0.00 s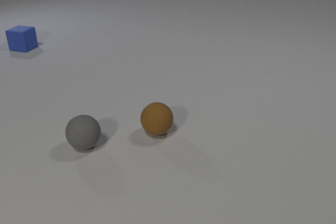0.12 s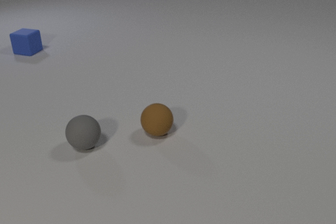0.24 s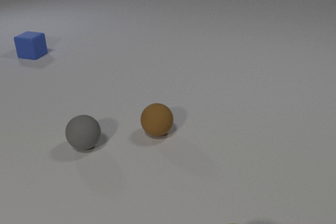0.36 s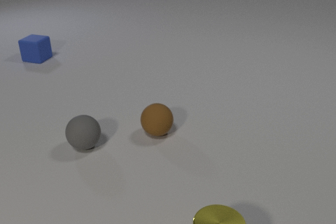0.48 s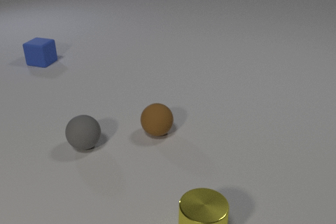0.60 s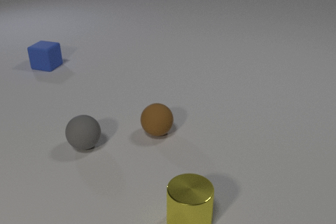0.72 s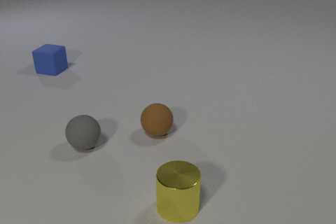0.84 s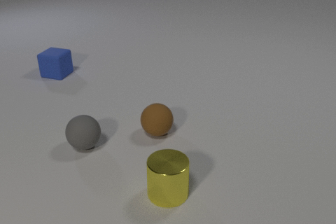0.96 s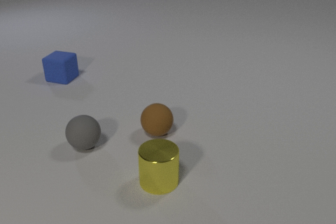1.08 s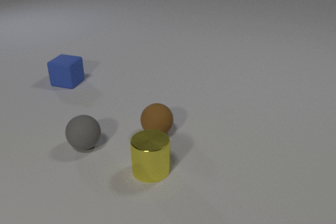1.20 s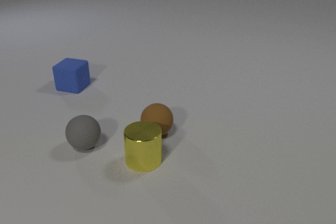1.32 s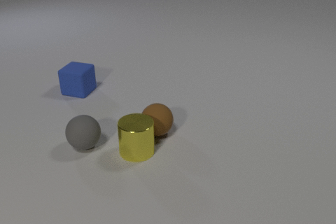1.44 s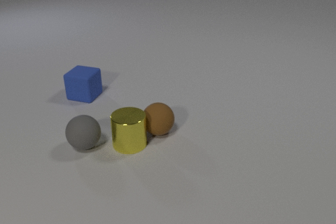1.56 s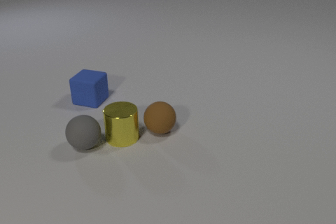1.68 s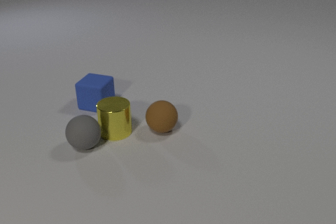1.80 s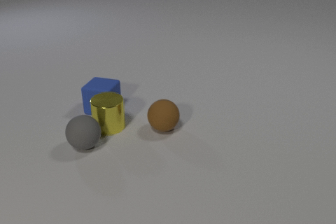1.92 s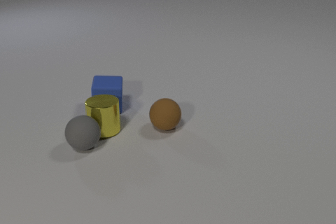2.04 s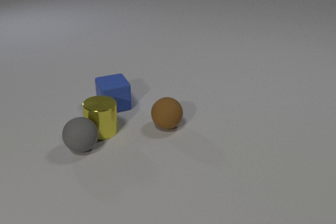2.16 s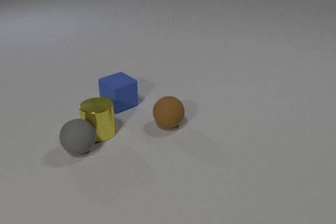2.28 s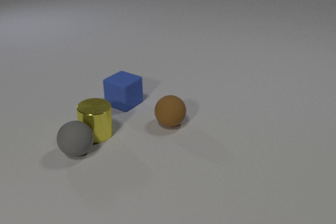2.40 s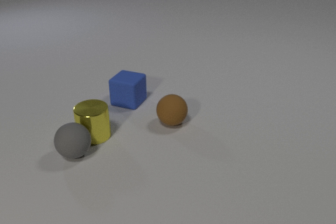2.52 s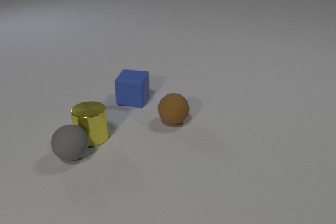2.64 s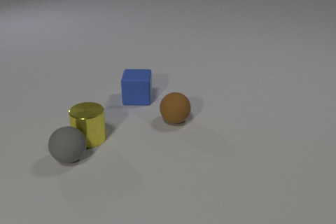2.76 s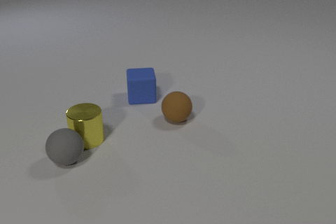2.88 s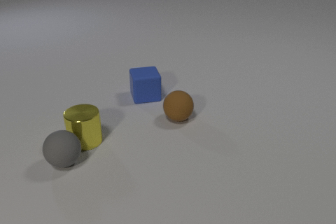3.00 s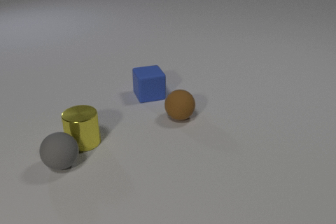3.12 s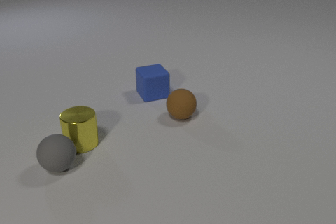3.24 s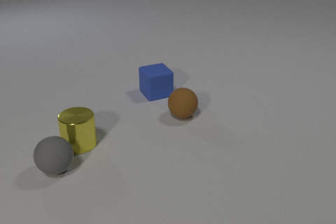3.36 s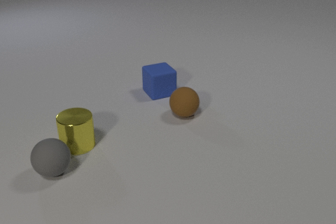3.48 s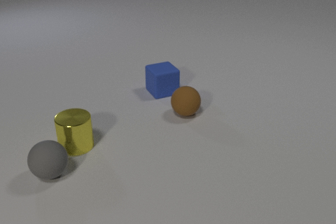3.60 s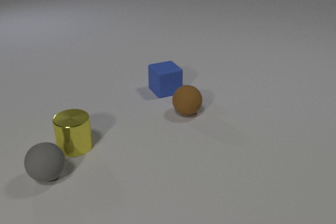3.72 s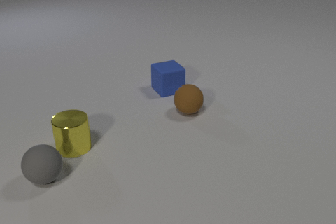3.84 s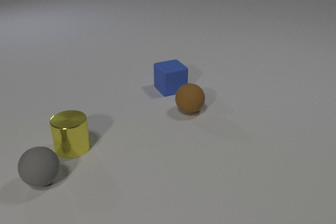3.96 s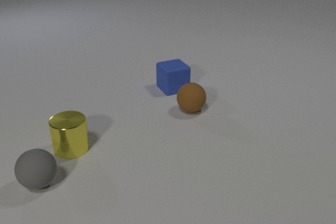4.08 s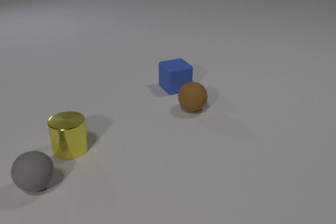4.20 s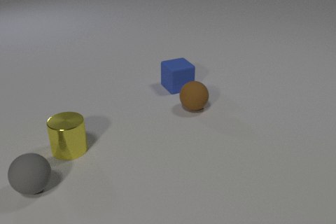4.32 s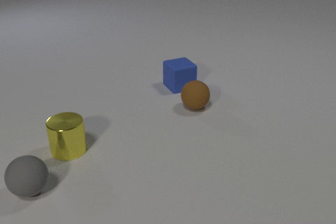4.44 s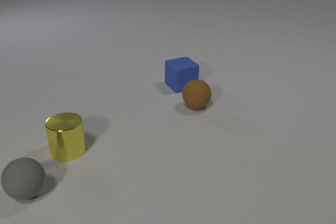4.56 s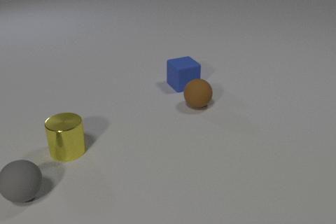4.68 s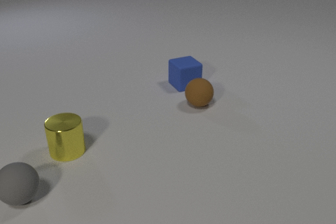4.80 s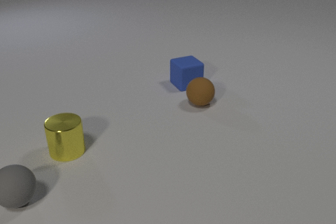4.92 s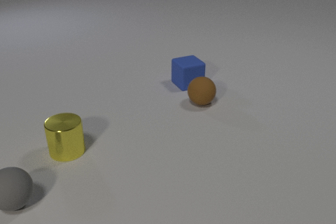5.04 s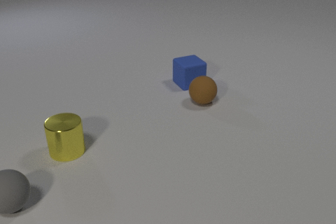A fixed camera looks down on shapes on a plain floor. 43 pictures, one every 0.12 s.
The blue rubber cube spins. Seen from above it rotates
counterclockwise.
The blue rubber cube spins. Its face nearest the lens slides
to the right.
0.00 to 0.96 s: The yellow metal cylinder comes in at the bottom edge, slides away from the camera and to the left. The blue rubber cube slides toward the camera.
0.96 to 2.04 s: The yellow metal cylinder slides away from the camera and to the left. The blue rubber cube slides toward the camera and to the right, spins so that its near face slides to the right, counterclockwise seen from above. The brown rubber sphere rolls away from the camera and to the right. The yellow metal cylinder and the brown rubber sphere collide. The yellow metal cylinder and the blue rubber cube collide. The yellow metal cylinder and the gray rubber sphere collide.
2.04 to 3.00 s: The yellow metal cylinder slides to the left and toward the camera. The blue rubber cube slides to the right and away from the camera, spins counterclockwise seen from above by about 90 degrees, its near face sliding to the right. The brown rubber sphere rolls away from the camera and to the right. The gray rubber sphere rolls toward the camera and to the left.
3.00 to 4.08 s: The yellow metal cylinder slides to the left and toward the camera. The blue rubber cube slides to the right and away from the camera. The brown rubber sphere rolls away from the camera and to the right. The gray rubber sphere rolls toward the camera and to the left.
4.08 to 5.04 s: The blue rubber cube slides to the right and away from the camera. The brown rubber sphere rolls away from the camera and to the right. The gray rubber sphere rolls to the left and toward the camera.
How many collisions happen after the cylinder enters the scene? 3.
How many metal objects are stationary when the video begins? 0.
What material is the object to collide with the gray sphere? metal.
